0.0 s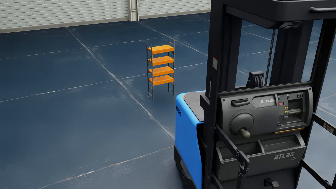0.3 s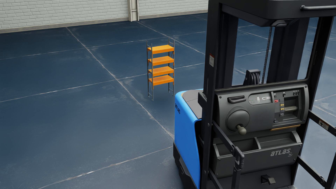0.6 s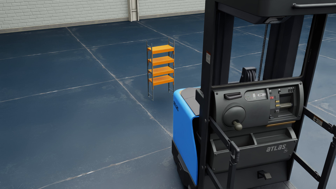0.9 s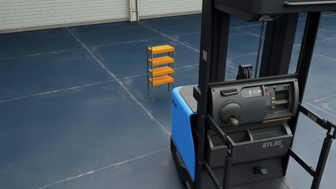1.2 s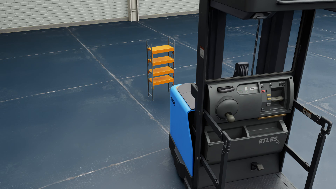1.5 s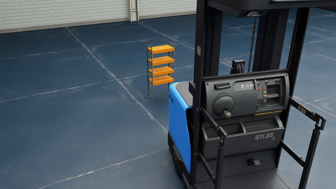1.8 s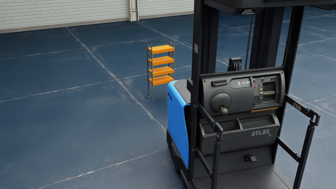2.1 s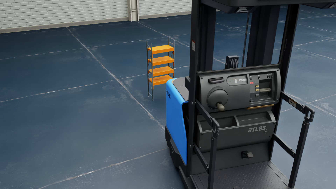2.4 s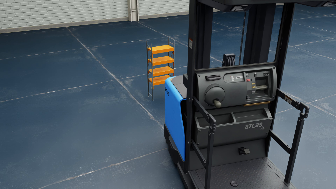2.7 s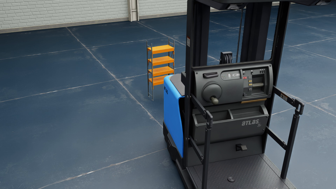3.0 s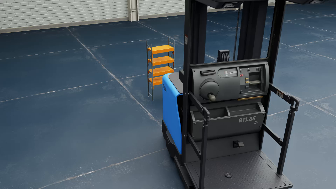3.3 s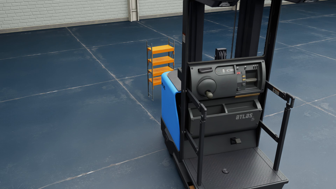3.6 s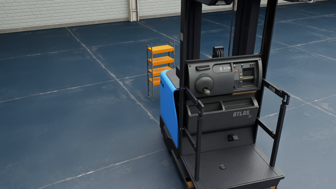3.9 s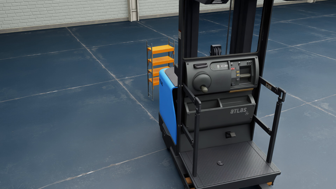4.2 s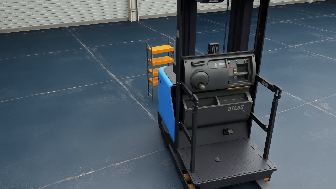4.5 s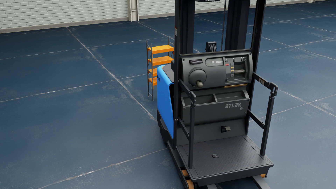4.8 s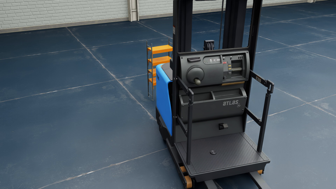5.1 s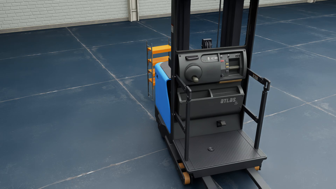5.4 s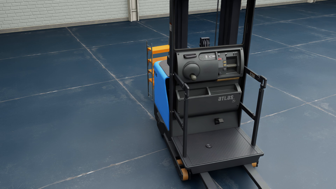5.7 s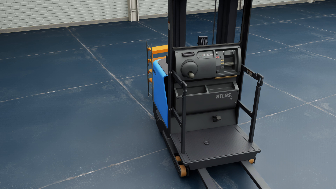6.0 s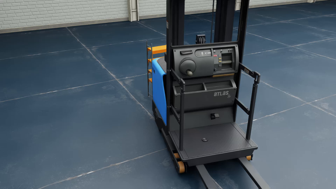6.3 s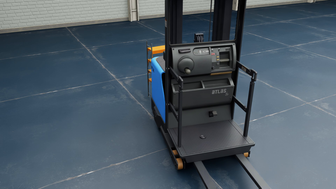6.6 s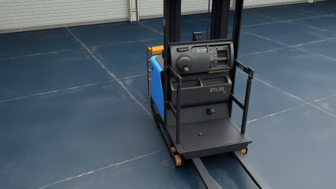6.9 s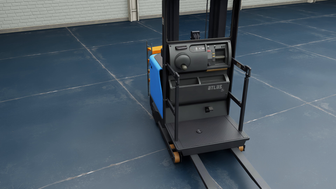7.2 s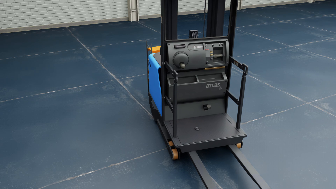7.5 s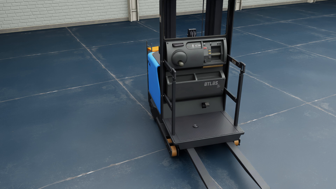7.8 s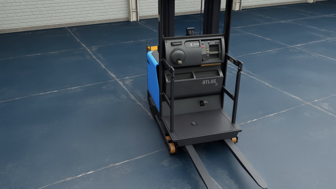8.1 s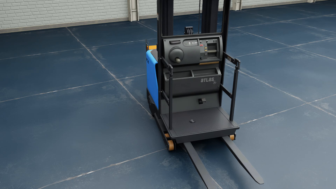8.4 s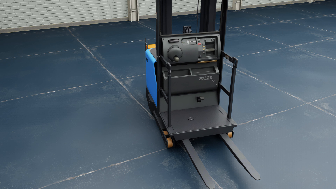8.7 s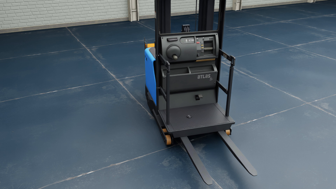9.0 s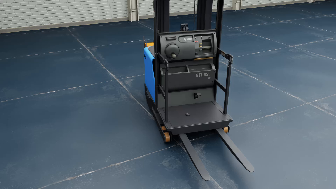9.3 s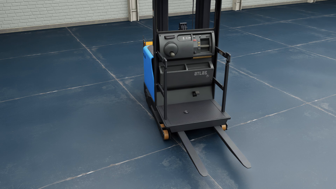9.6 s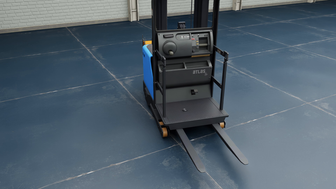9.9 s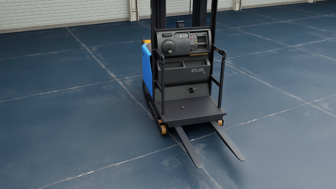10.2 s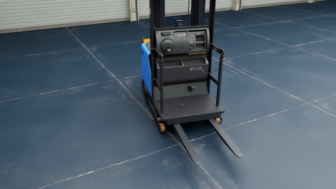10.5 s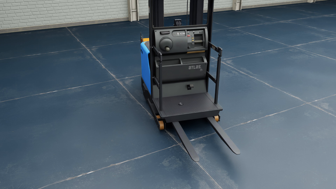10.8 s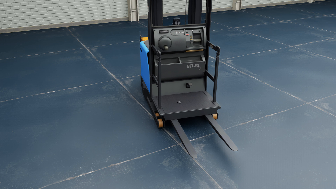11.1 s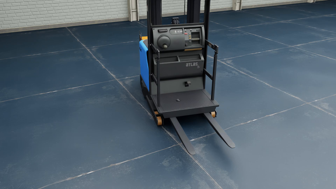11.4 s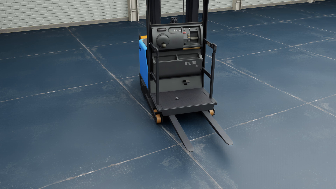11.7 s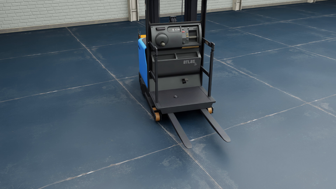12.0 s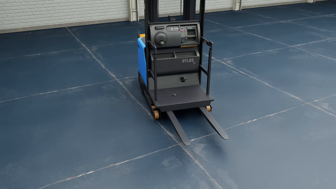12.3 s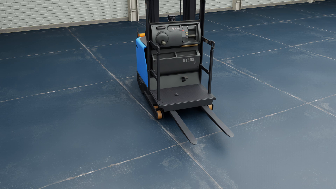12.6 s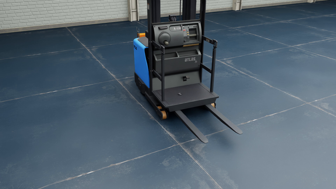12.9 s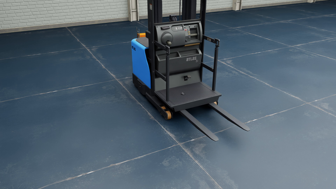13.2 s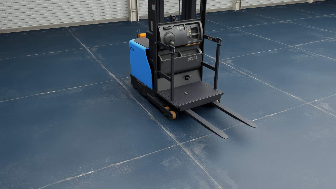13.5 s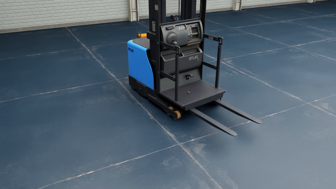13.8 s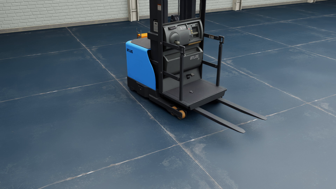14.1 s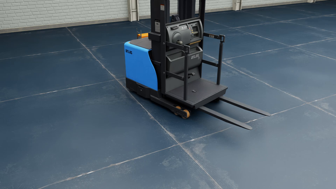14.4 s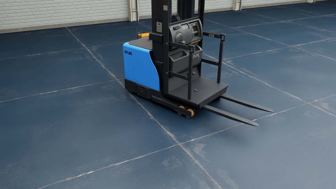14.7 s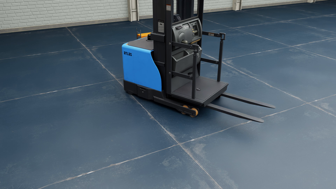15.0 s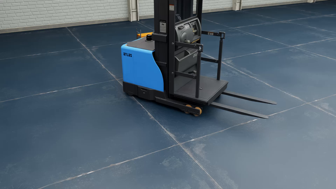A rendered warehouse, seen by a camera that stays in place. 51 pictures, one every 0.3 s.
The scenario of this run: A forklift runs into an object in its way.
